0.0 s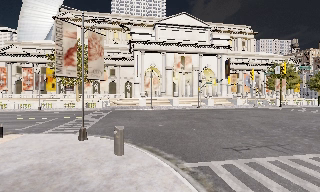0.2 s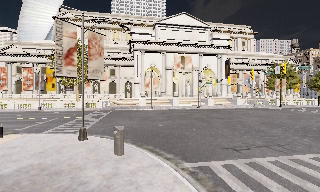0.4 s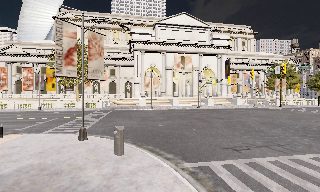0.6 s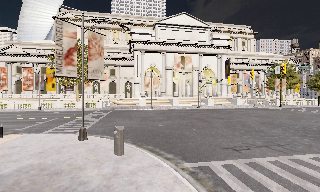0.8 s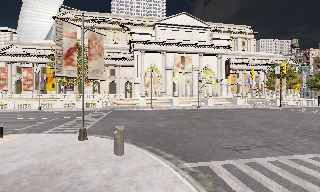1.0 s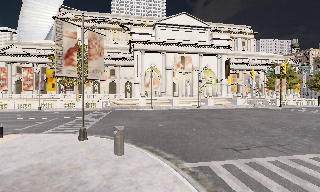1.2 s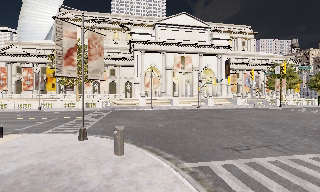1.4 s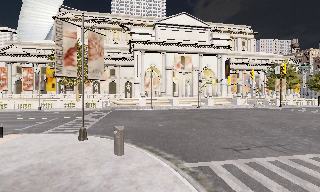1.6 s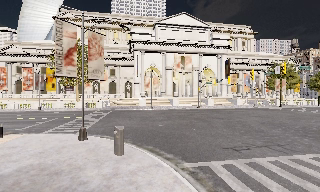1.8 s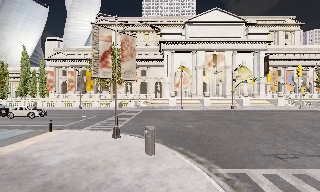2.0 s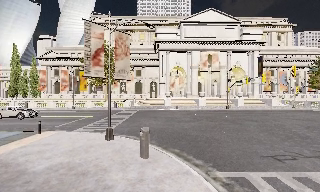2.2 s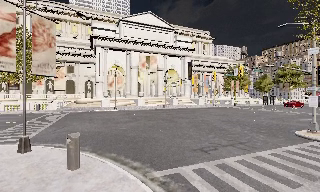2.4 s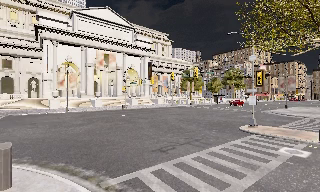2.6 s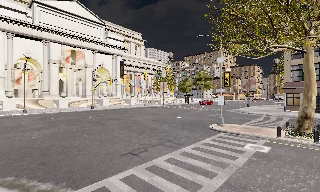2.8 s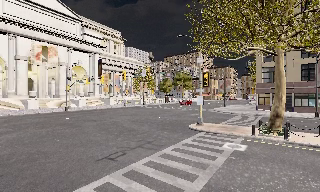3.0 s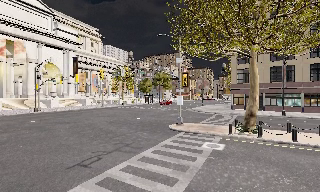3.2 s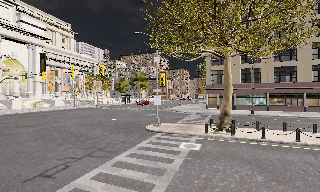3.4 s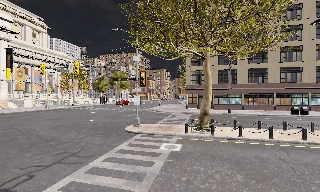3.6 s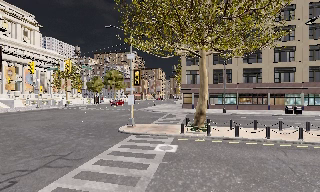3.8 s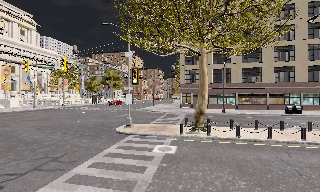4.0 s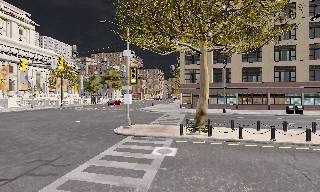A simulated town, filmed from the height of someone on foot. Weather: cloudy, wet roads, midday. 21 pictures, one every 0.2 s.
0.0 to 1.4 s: The camera keeps its place and its aim.
1.4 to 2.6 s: The camera swings to its right by about 35 degrees, and the scene slides to the left. It travels forward, about 1.5 m. It gains speed.
2.6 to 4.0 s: The camera pans to its right, which is clockwise from overhead, by about 30 degrees. It travels forward, about 2.5 m.
The film runs forward here.
